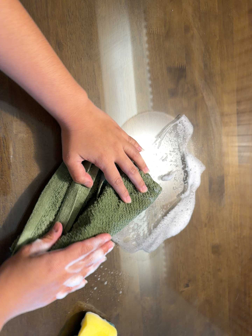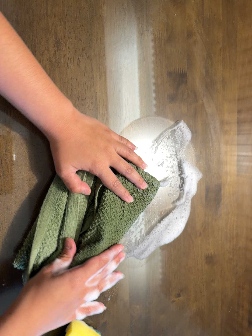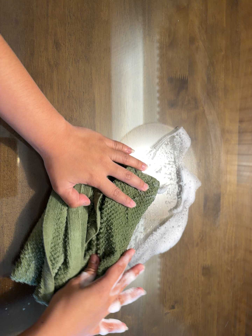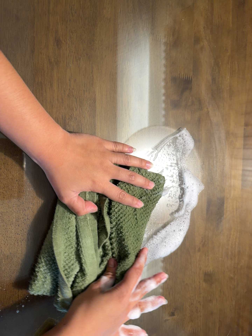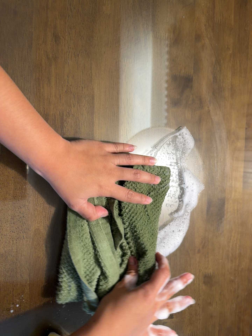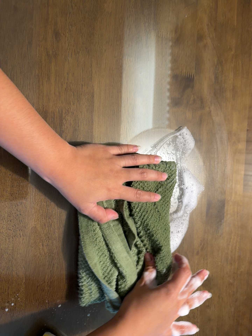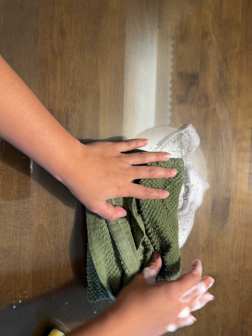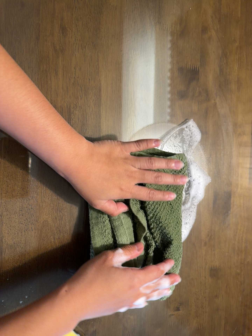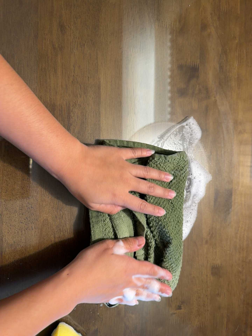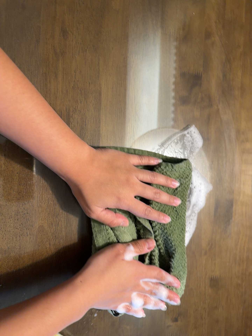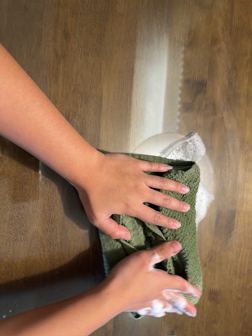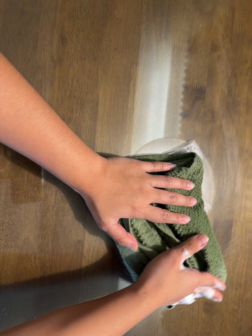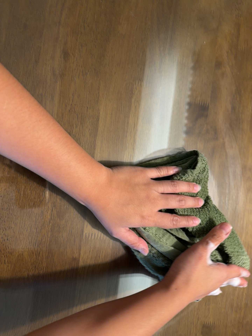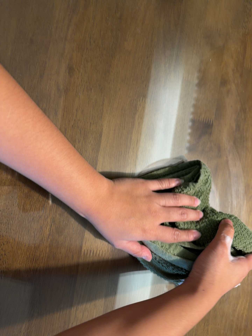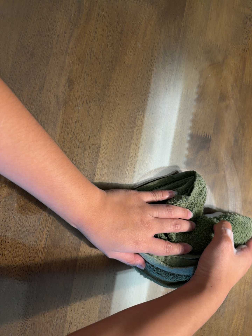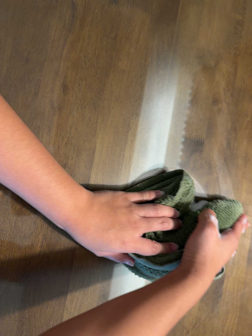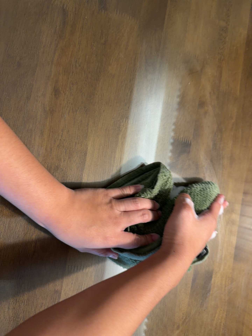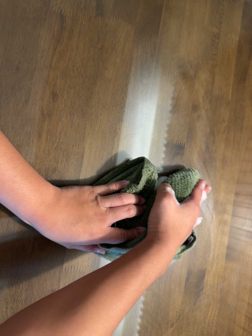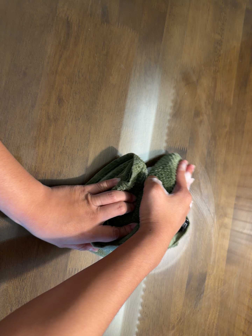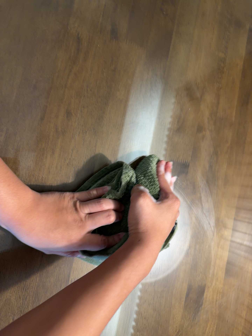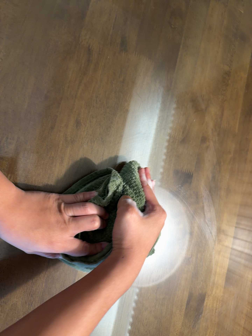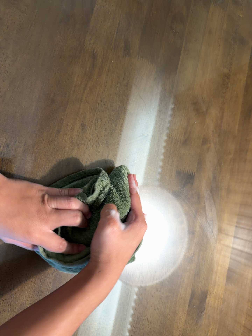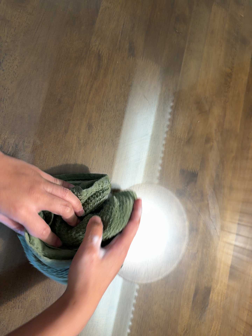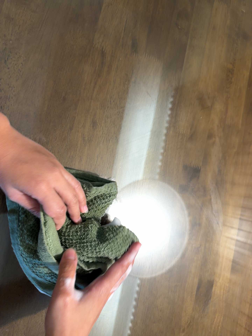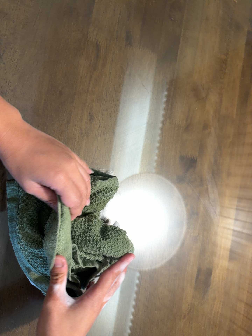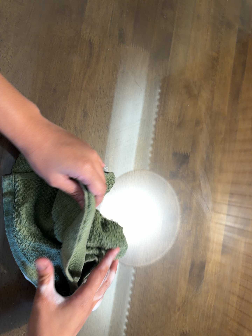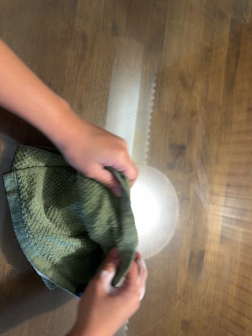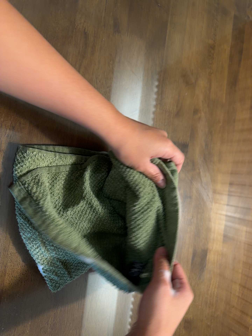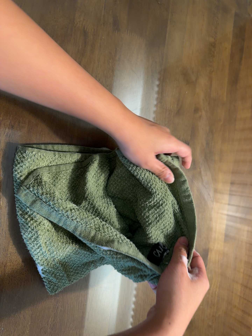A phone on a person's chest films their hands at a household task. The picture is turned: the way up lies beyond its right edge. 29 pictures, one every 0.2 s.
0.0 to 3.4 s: The camera travels to its right, about 7 cm, so close, fixed things drift to the left. Its aim tips toward the top of its view by about 10 degrees, and the scene shifts downward. It rolls about its line of sight by about 15 degrees, and the scene rotates clockwise.
3.4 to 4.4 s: The camera travels to its left, about 6 cm.
4.4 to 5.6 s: The camera shifts only a little, or ends up much as it began.
The film runs forward here.
